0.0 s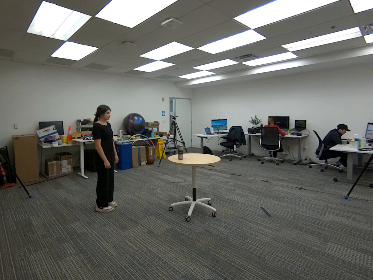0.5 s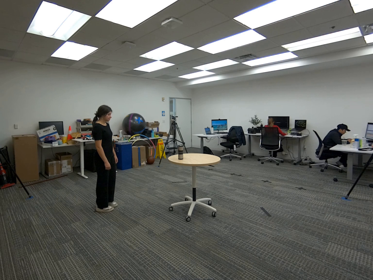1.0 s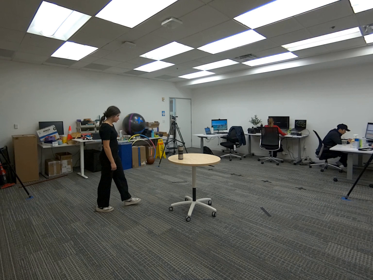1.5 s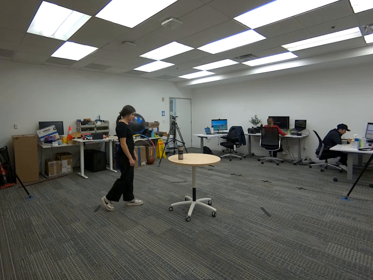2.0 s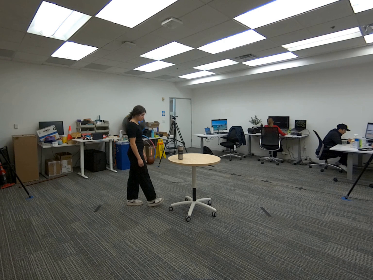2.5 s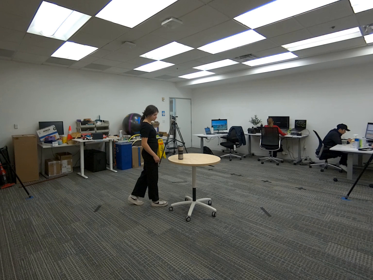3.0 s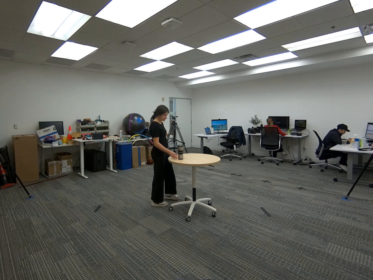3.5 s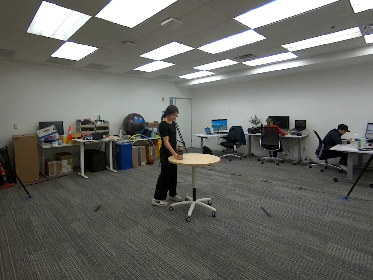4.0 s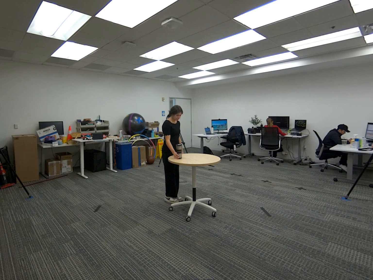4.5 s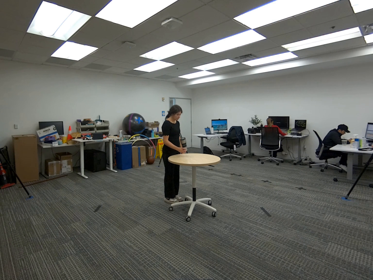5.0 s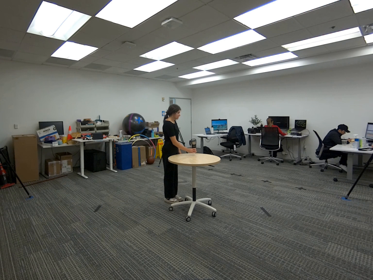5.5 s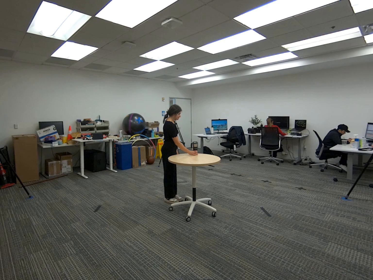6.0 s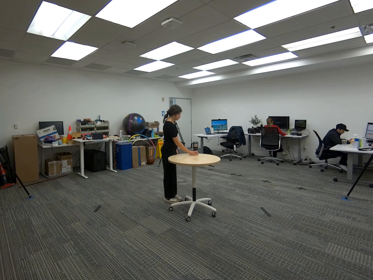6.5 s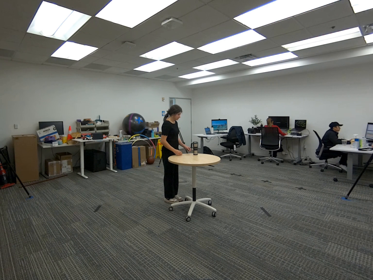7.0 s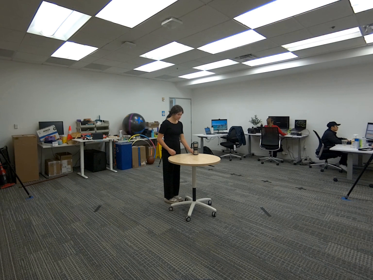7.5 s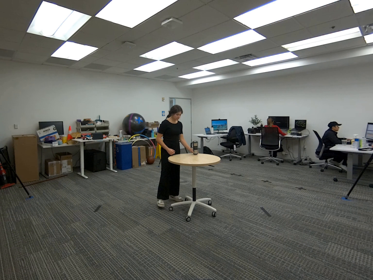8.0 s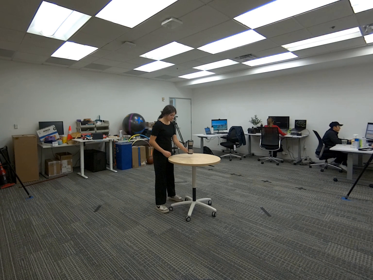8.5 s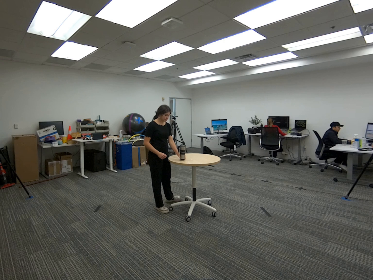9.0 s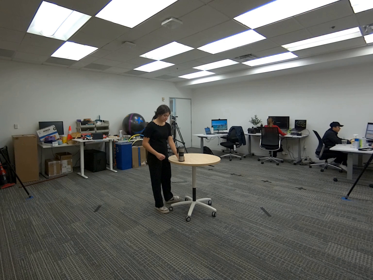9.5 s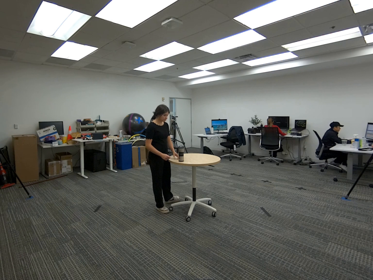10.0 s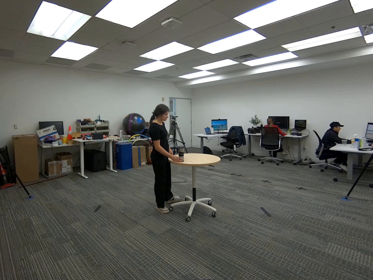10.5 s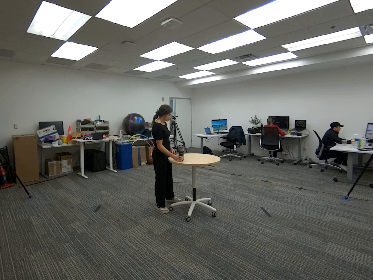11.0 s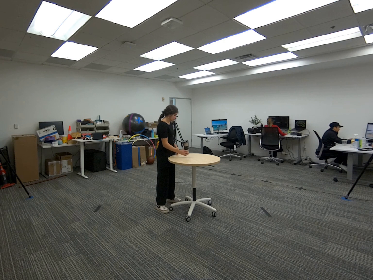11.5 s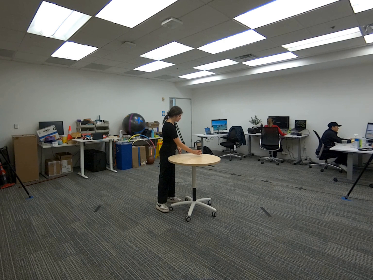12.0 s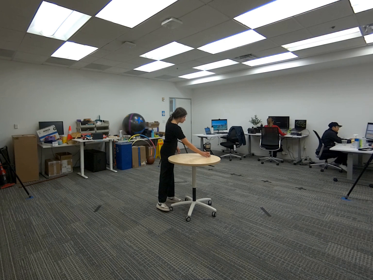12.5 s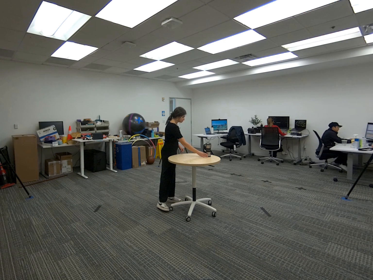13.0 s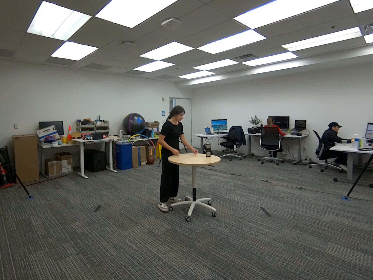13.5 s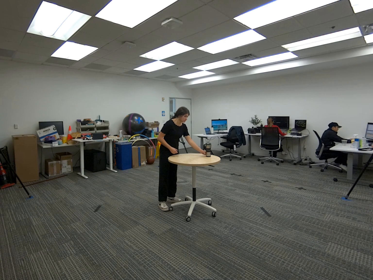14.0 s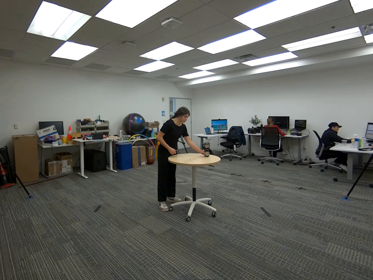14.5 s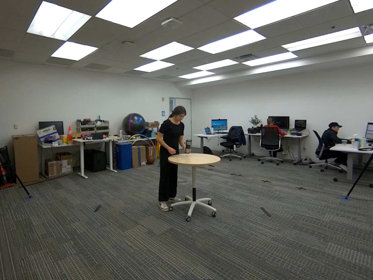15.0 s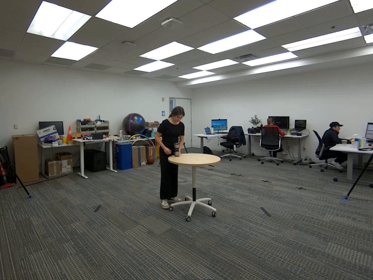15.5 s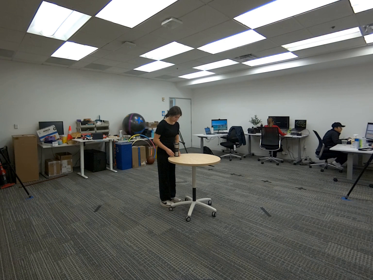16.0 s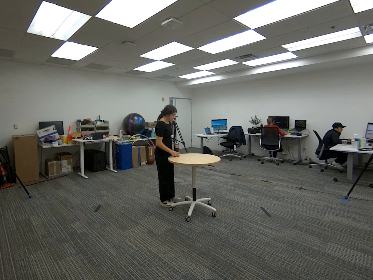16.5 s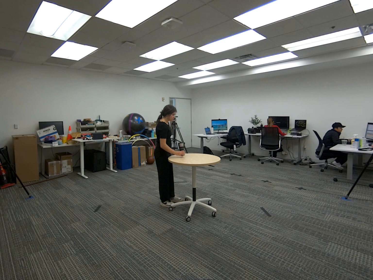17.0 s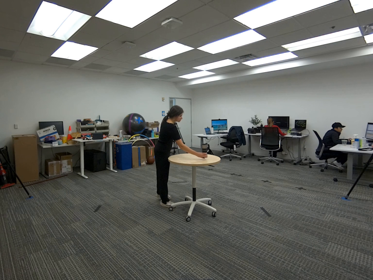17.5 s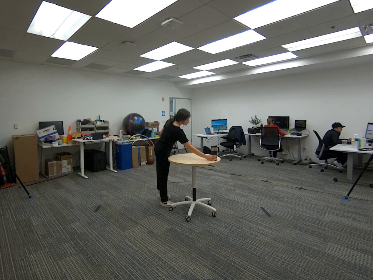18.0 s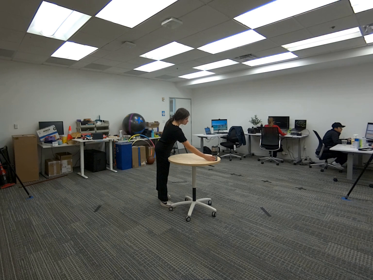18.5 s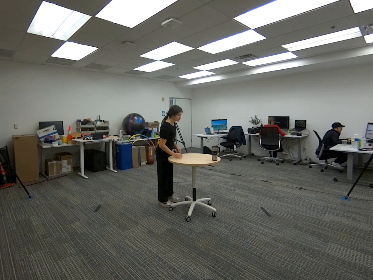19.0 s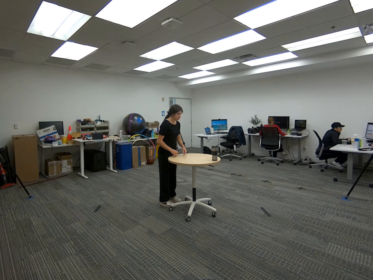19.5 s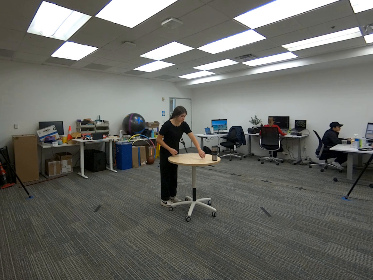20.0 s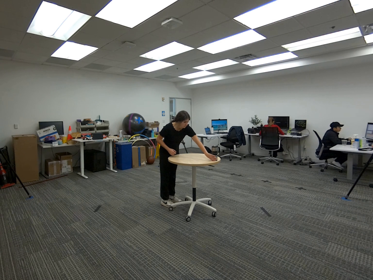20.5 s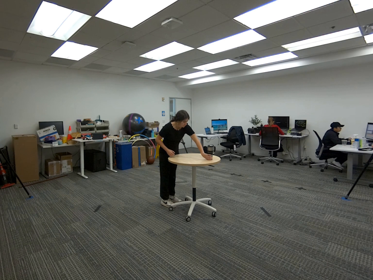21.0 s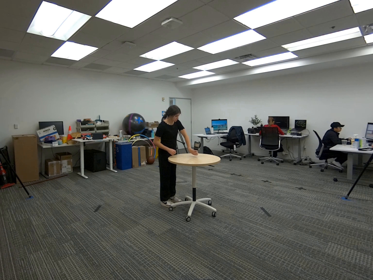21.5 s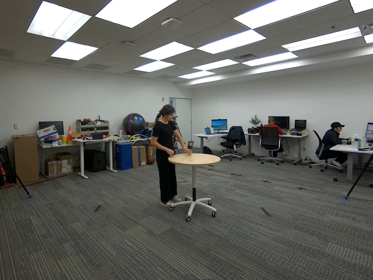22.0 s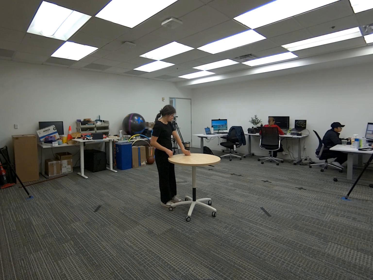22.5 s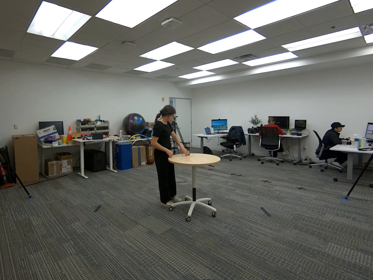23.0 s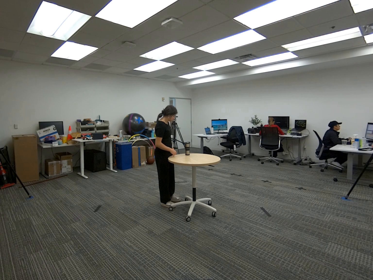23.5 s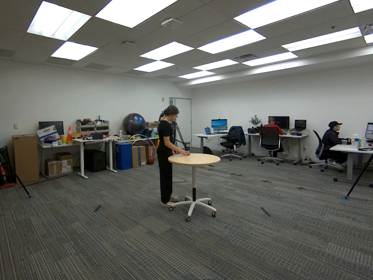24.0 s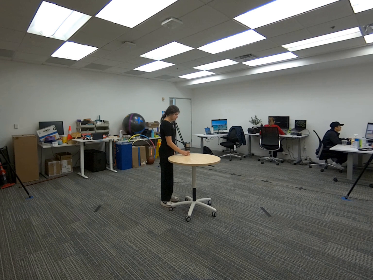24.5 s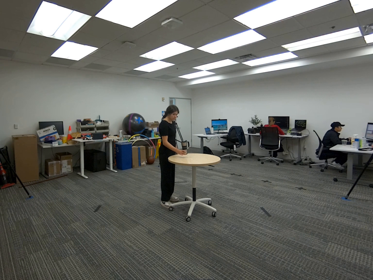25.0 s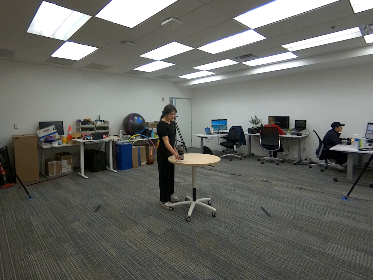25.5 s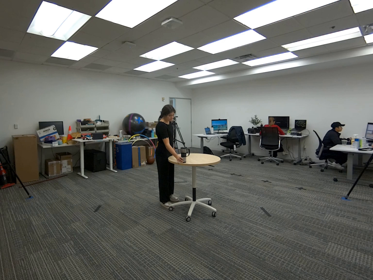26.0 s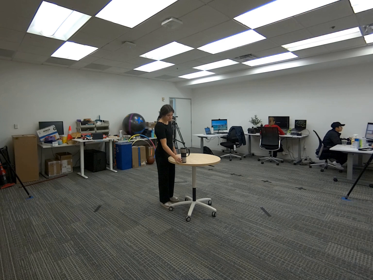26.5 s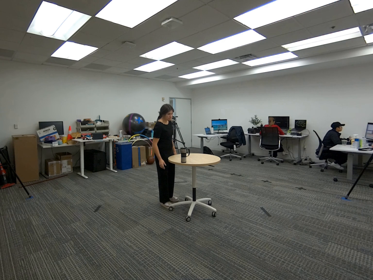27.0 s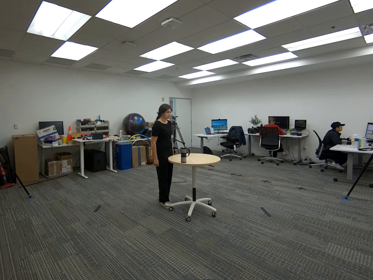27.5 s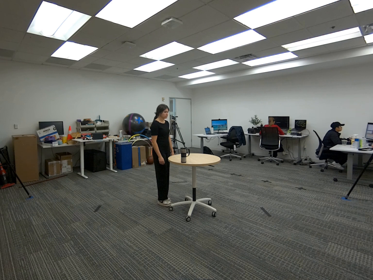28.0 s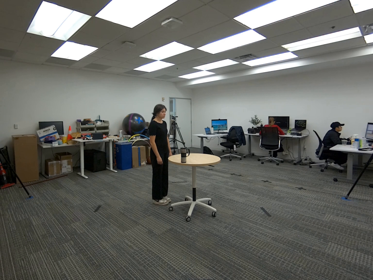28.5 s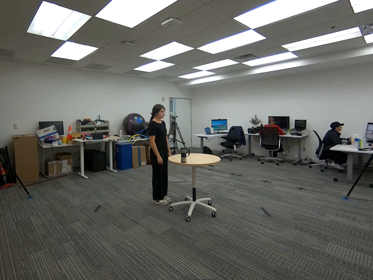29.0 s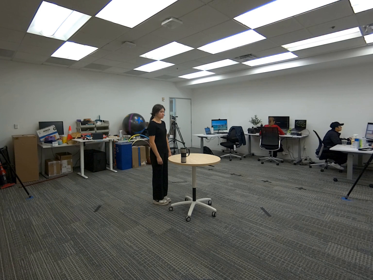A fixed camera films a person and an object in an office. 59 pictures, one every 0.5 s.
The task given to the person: Walk to the coffee mug on the round table, lift it by the base with your right hand and set it down, then repeat with your left, alternating a few times before leaving it on the table.
